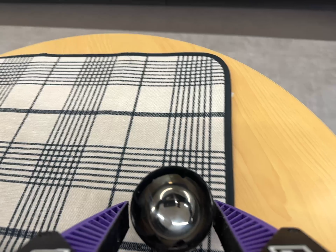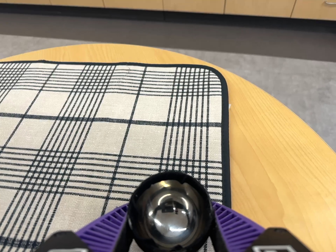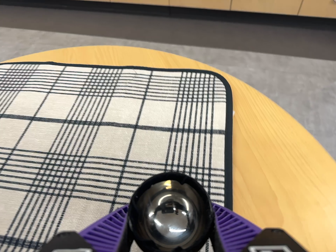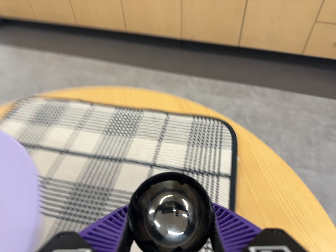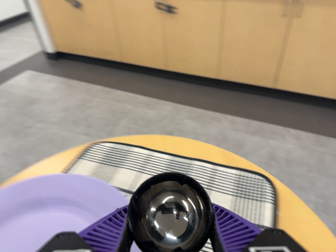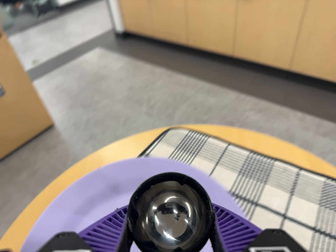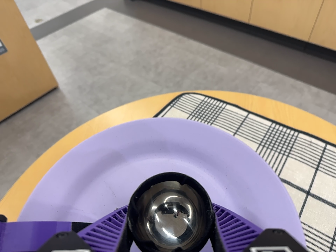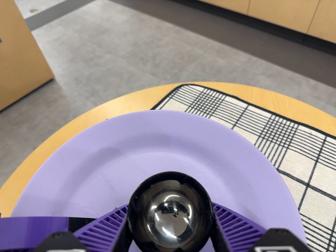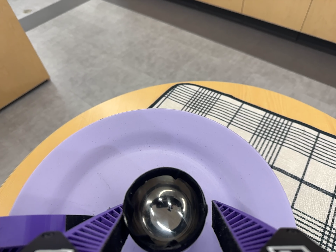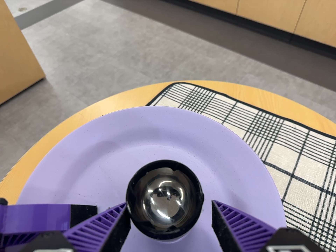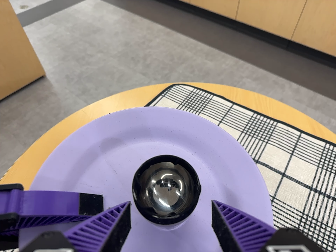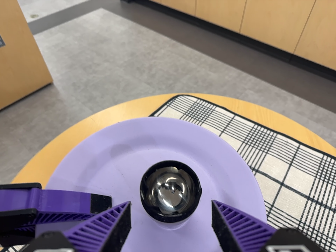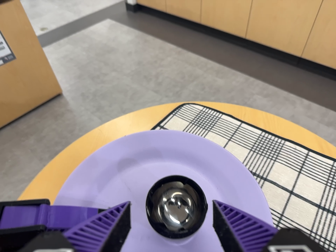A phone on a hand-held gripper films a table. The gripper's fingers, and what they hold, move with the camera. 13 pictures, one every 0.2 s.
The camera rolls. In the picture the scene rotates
clockwise.
0.0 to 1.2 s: The camera swings to its left by about 20 degrees, and the scene slides to the right. It travels to its left, backward and toward the top of its view, about 20 cm, so close, fixed things drift to the right. It rolls about its line of sight by about 20 degrees, and the scene rotates clockwise.
1.2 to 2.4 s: The camera travels backward, about 6 cm, so what stands in front gets smaller.
The film runs backward here.
